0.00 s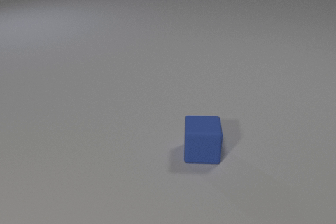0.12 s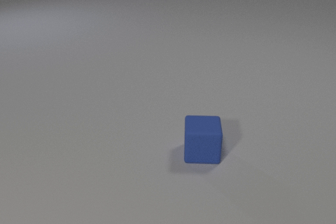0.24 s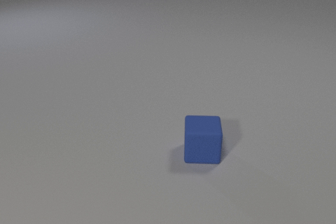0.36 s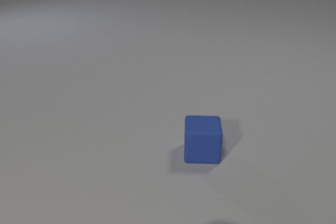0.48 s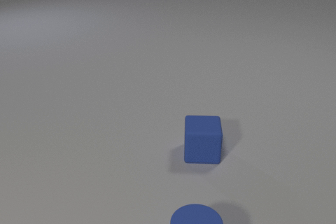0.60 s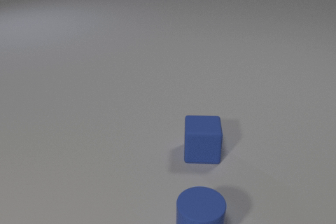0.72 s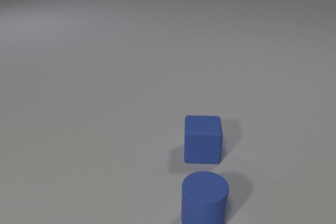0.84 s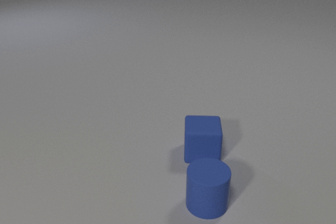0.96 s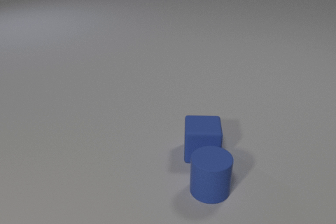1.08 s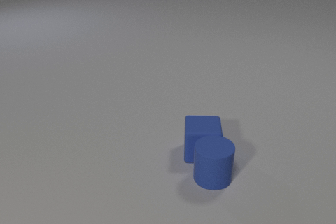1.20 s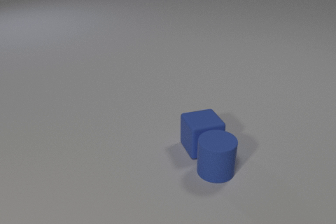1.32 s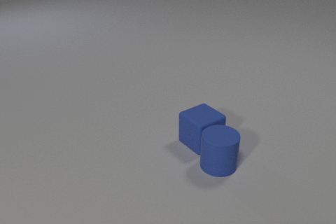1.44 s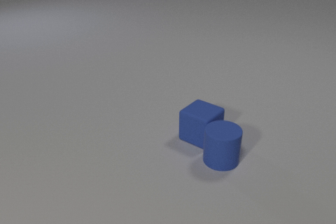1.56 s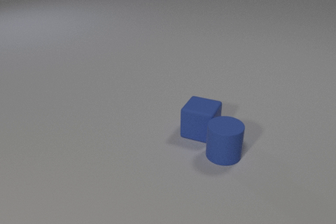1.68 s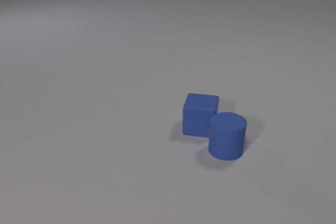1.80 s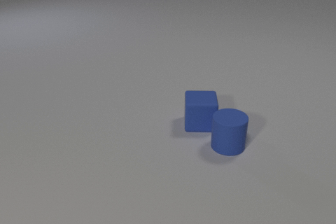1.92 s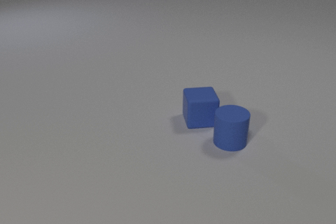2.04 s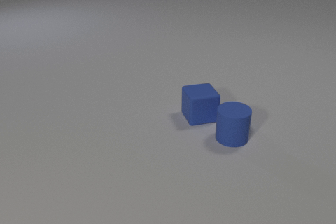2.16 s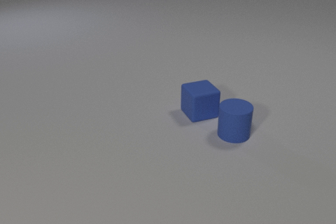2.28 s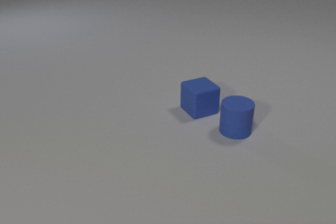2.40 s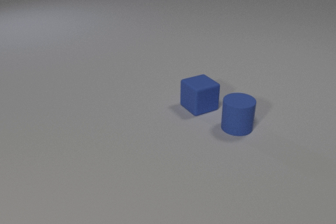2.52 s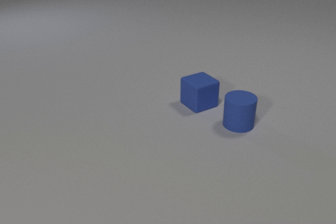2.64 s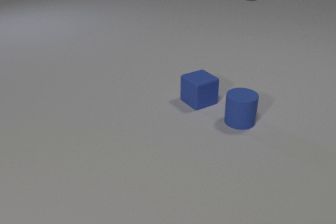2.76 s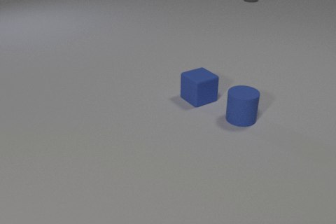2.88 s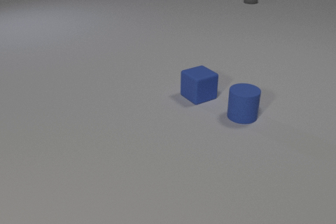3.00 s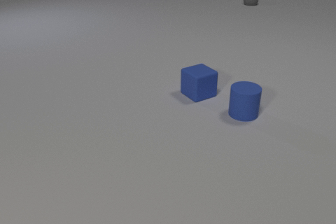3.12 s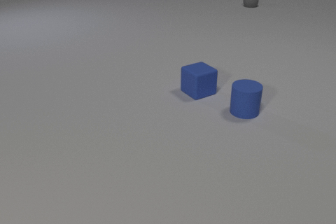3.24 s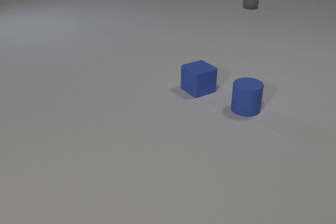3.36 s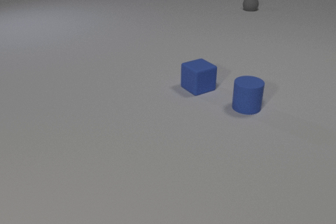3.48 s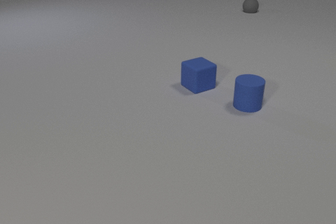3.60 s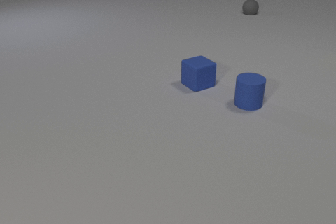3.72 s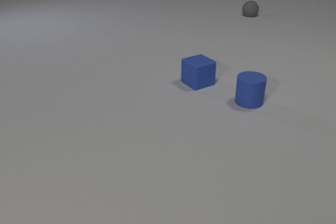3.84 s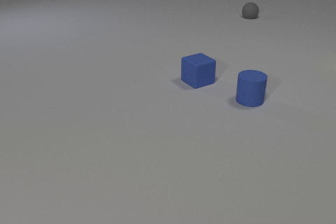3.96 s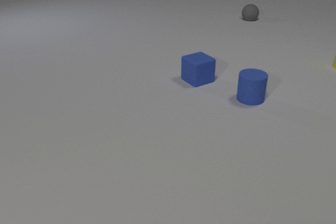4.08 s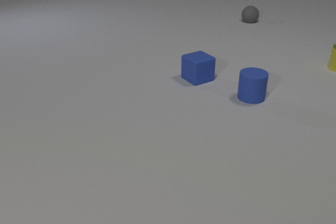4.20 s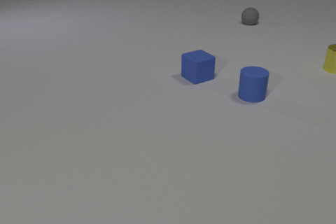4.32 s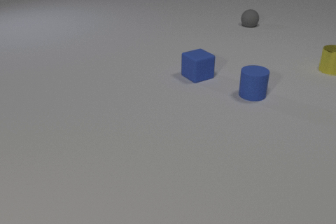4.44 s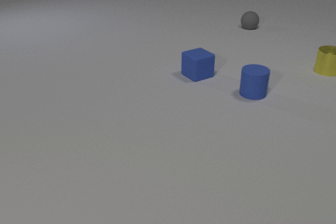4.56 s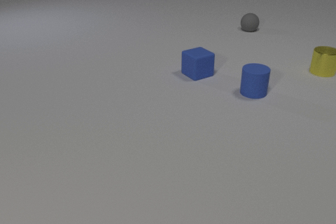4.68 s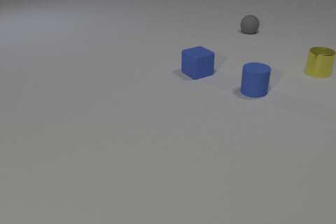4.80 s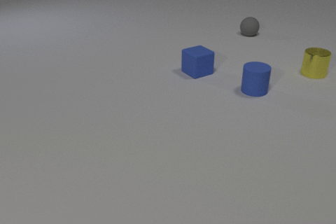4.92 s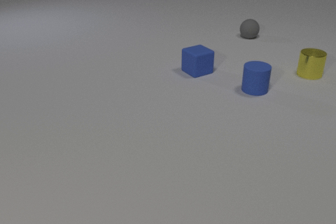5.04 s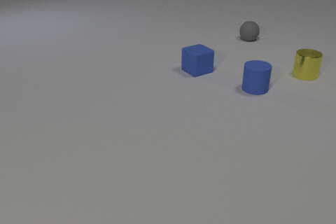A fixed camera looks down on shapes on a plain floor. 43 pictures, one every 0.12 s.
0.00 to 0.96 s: The blue rubber cylinder comes in at the bottom edge, slides away from the camera.
0.96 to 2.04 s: The blue rubber cylinder slides away from the camera. The blue rubber cube slides away from the camera, spins counterclockwise seen from above by about 105 degrees, its near face sliding to the right. The blue rubber cylinder and the blue rubber cube collide.
2.04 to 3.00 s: The blue rubber cylinder slides away from the camera. The blue rubber cube slides away from the camera. The gray rubber sphere comes in at the top edge, rolls toward the camera.
3.00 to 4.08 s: The blue rubber cylinder slides away from the camera. The blue rubber cube slides away from the camera. The yellow metal cylinder comes in at the right edge, slides toward the camera and to the left. The gray rubber sphere rolls toward the camera.
4.08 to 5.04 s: The blue rubber cylinder slides away from the camera. The blue rubber cube slides away from the camera. The yellow metal cylinder slides to the left and toward the camera. The gray rubber sphere rolls toward the camera.
Are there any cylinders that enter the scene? yes.
What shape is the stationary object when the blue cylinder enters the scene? cube.
How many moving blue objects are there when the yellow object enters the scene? 2.
